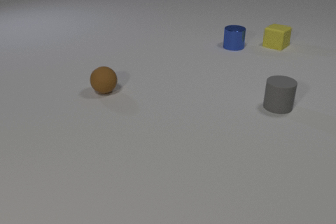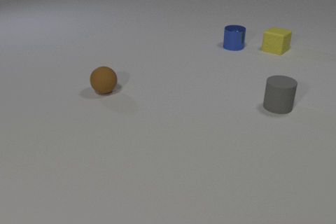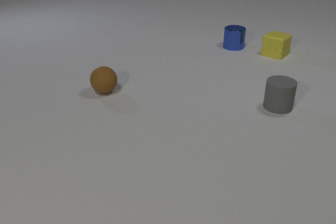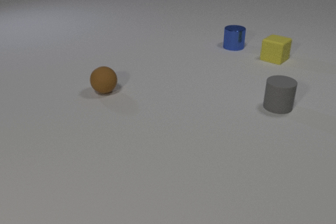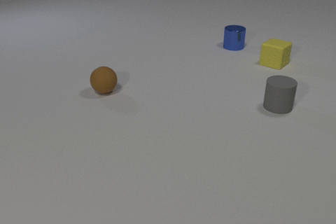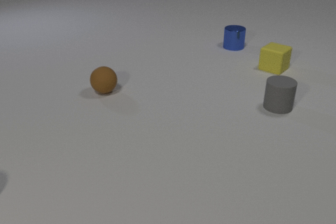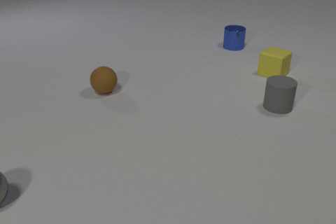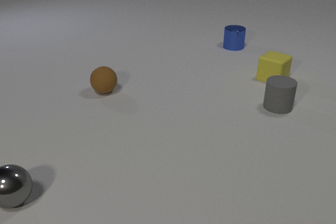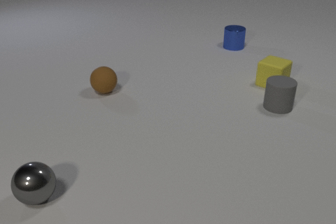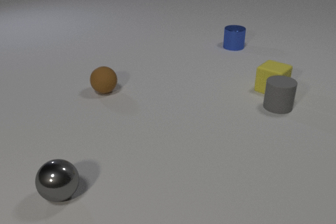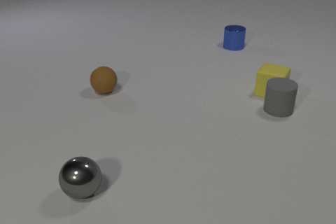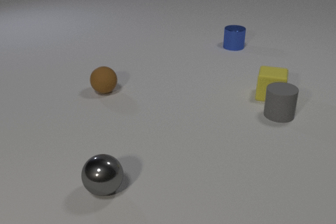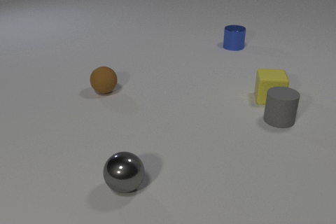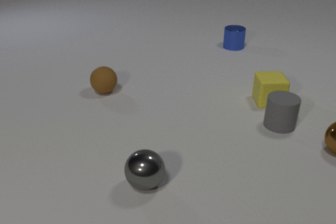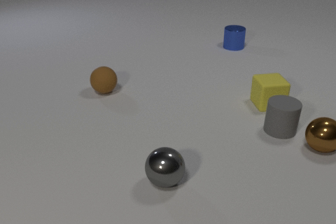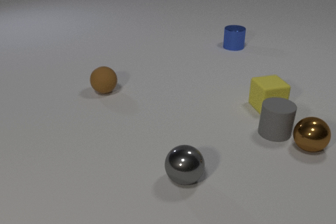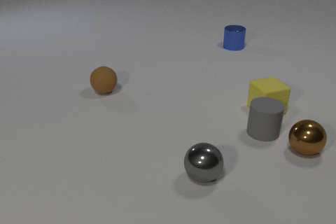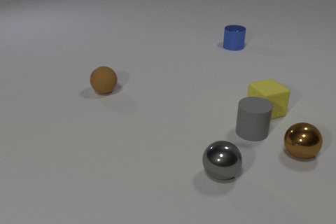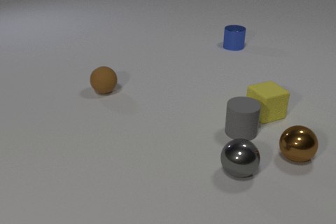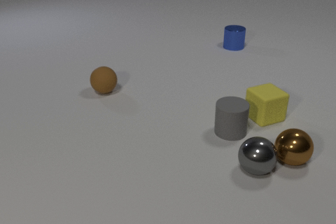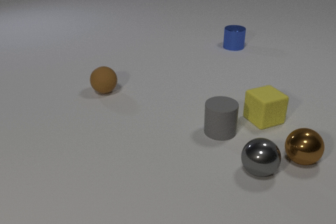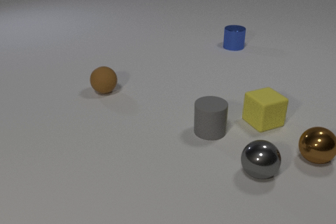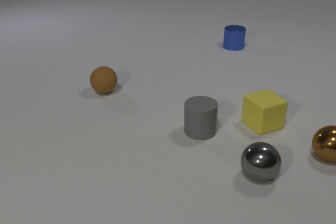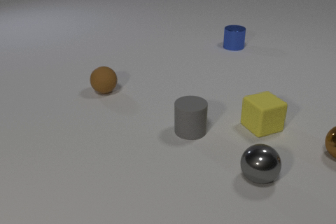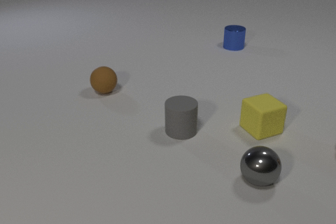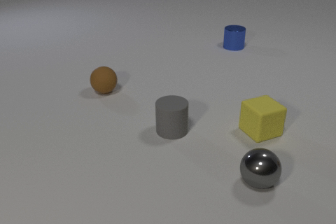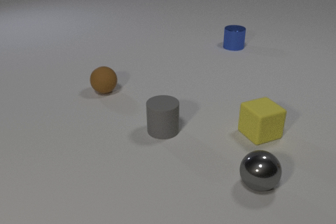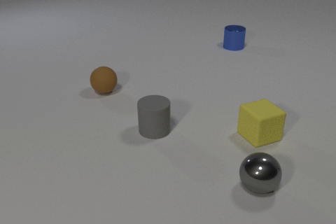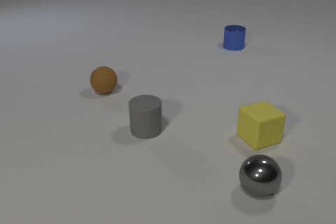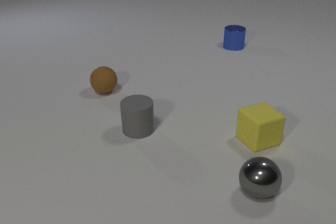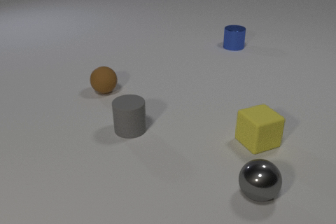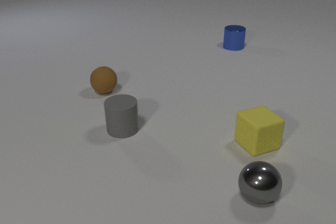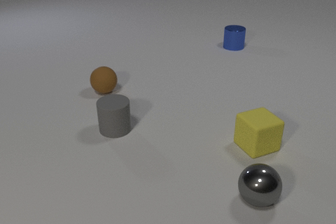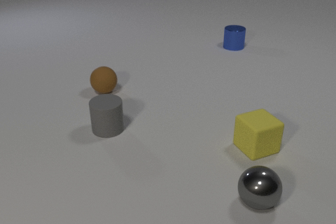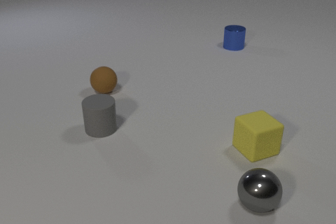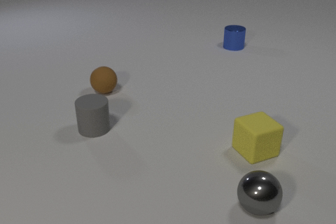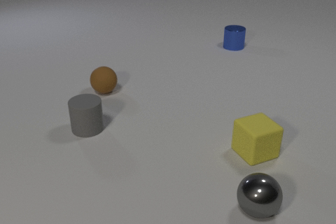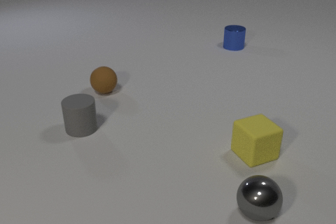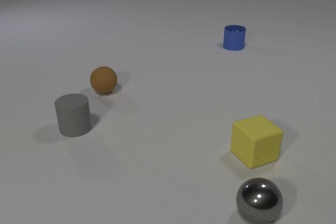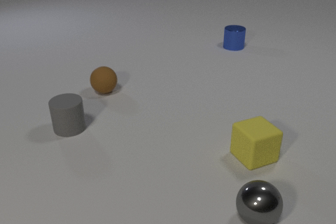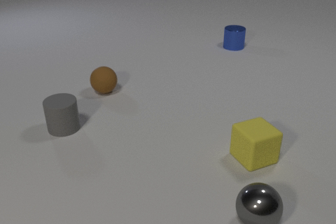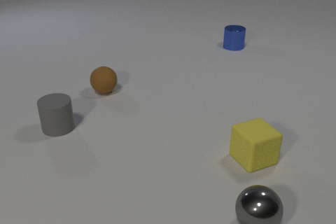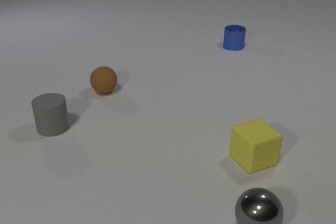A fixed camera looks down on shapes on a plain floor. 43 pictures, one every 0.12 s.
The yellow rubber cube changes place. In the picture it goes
toward the camera.
The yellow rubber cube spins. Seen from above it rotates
counterclockwise.
0.00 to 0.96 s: The yellow rubber cube slides toward the camera. The gray metal sphere comes in at the left edge, rolls to the right.
0.96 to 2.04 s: The yellow rubber cube slides toward the camera, spins so that its near face slides to the right, counterclockwise seen from above. The gray rubber cylinder slides toward the camera and to the left. The brown metal sphere comes in at the right edge, rolls to the left and toward the camera. The gray metal sphere rolls to the right. The yellow rubber cube and the gray rubber cylinder collide. The gray rubber cylinder and the brown metal sphere collide.
2.04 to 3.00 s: The yellow rubber cube slides toward the camera. The gray rubber cylinder slides to the left. The brown metal sphere rolls to the right, leaves at the right edge. The gray metal sphere rolls to the right. The brown metal sphere and the gray metal sphere collide.
3.00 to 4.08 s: The yellow rubber cube slides toward the camera. The gray rubber cylinder slides to the left. The gray metal sphere rolls toward the camera.
4.08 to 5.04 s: The yellow rubber cube slides toward the camera. The gray rubber cylinder slides to the left. The gray metal sphere rolls toward the camera.
What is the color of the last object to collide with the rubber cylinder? brown.
How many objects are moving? 4.
How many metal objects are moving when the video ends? 1.
